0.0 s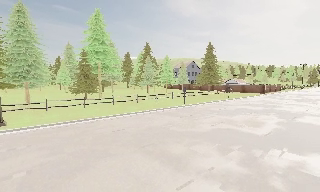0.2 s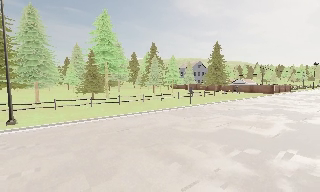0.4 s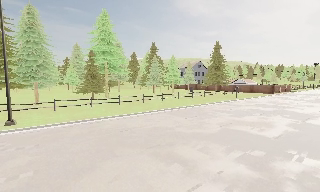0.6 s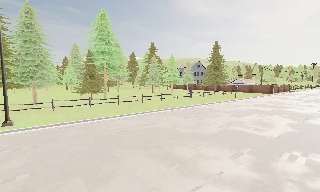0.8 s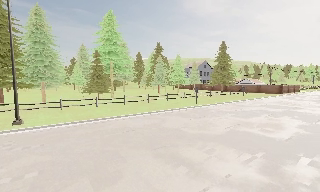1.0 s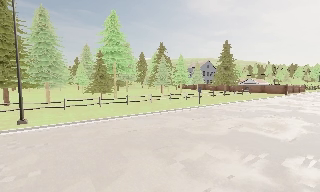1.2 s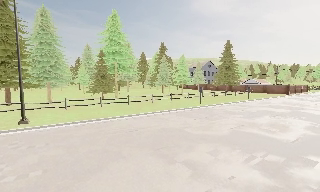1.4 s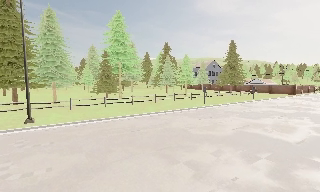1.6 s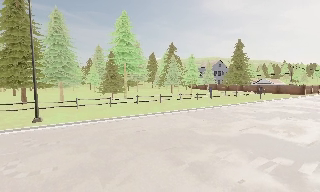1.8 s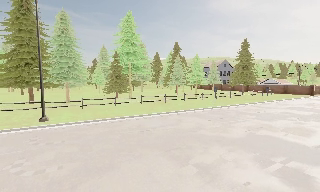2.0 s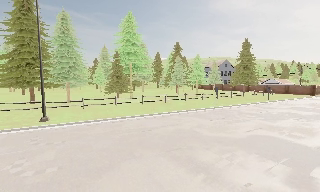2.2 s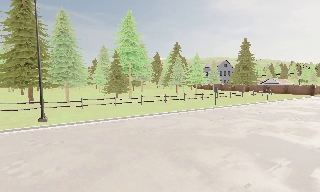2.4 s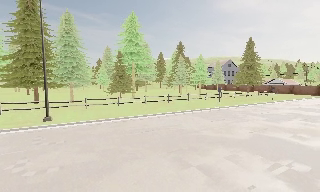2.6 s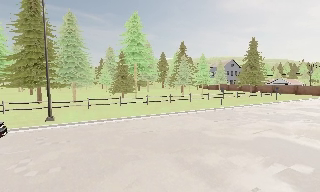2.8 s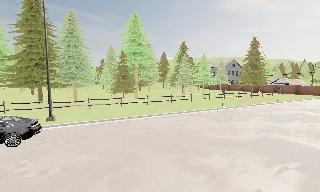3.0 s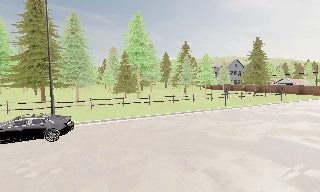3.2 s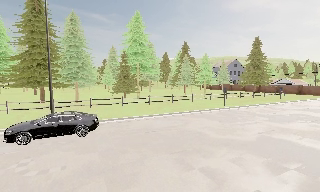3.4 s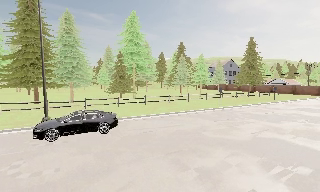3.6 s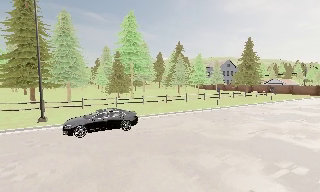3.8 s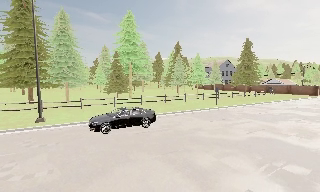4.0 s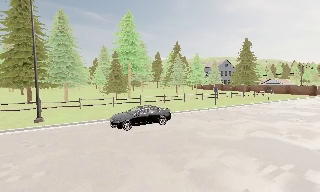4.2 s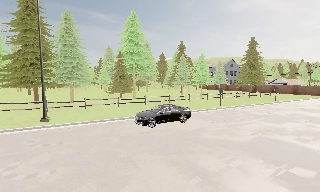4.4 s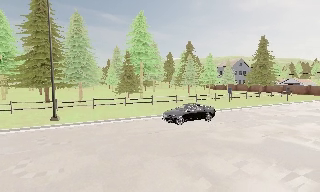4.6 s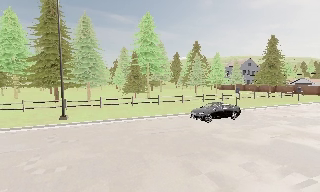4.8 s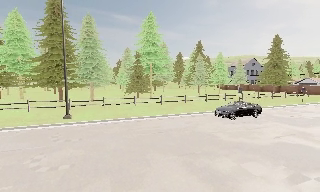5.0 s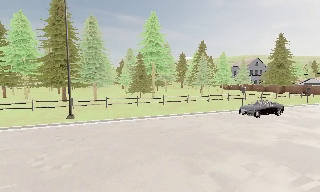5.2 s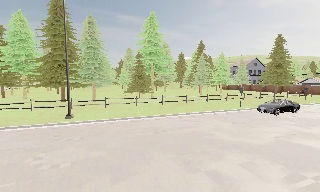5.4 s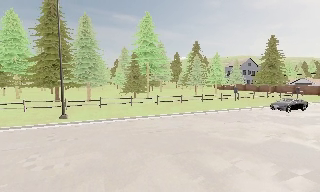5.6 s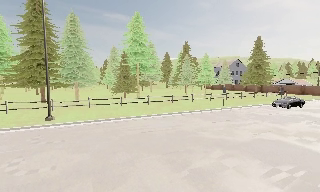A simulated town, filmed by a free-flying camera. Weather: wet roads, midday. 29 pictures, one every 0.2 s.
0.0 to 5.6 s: The scene slides to the right, as the camera pans about 15 degrees to its left. It travels forward and to its right, about 1 m, so what stands in front looms larger.
The film runs backward here.
